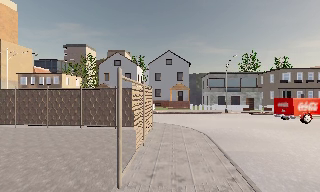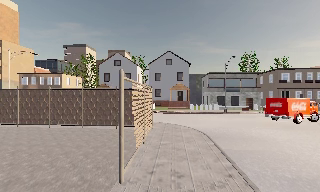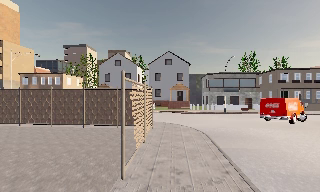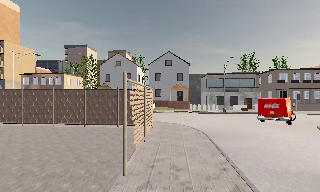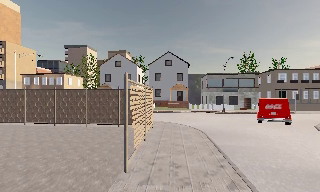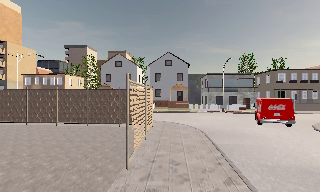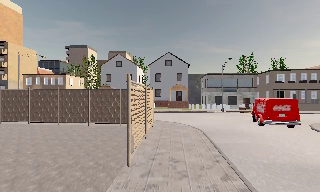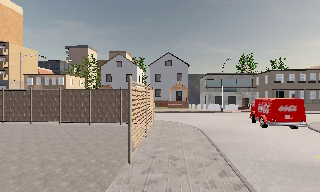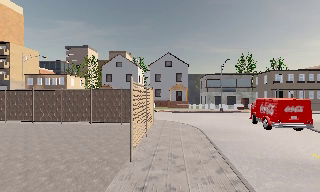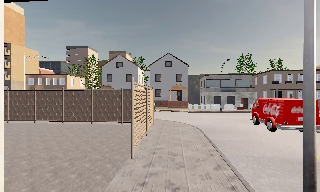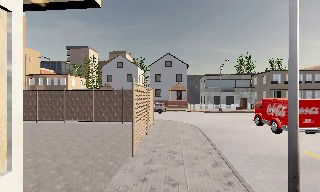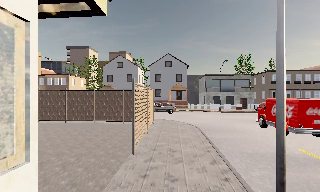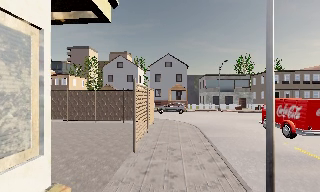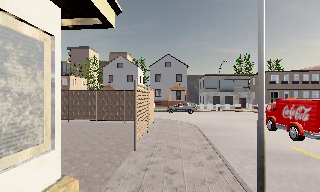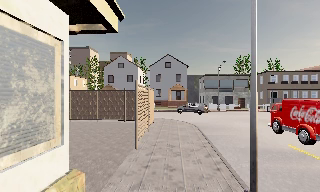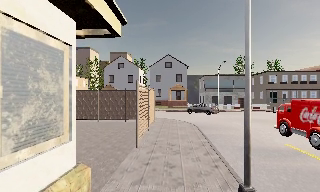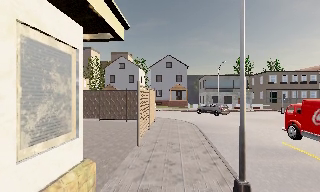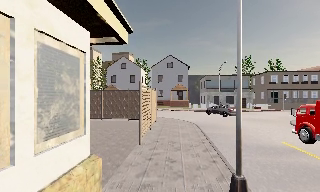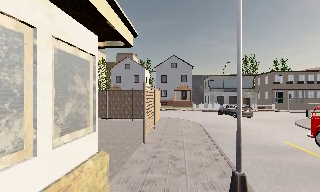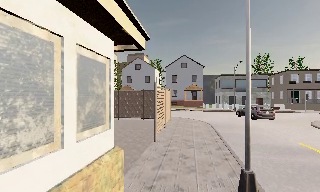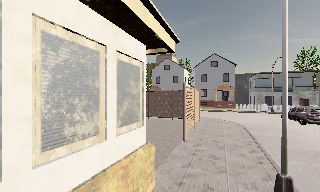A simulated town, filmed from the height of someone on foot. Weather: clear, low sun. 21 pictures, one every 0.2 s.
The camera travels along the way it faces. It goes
backward.
0.0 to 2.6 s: The camera travels backward, about 3 m, so what stands in front gets smaller.
2.6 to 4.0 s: The scene slides to the right, as the camera pans about 15 degrees to its left. It travels backward, about 1.5 m, so what stands in front gets smaller.
The film runs backward here.
